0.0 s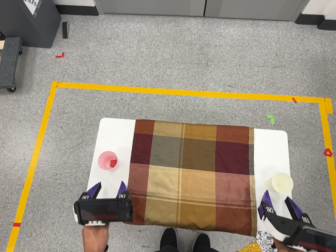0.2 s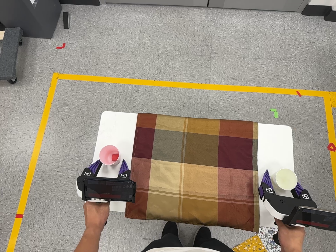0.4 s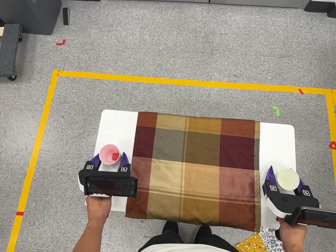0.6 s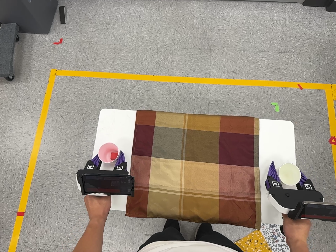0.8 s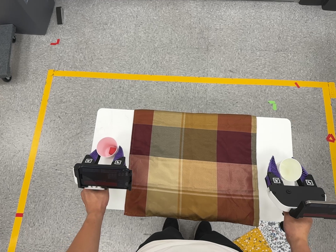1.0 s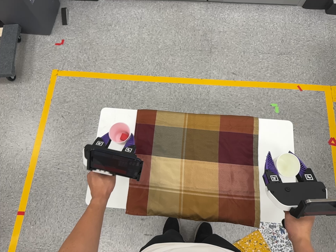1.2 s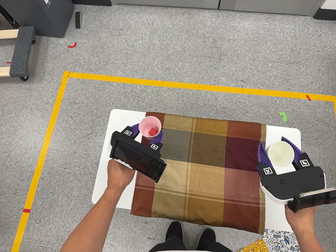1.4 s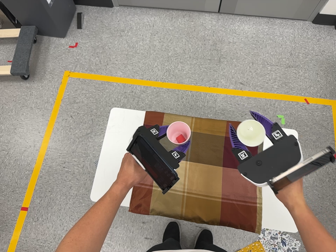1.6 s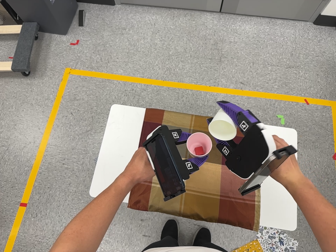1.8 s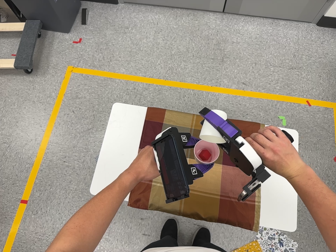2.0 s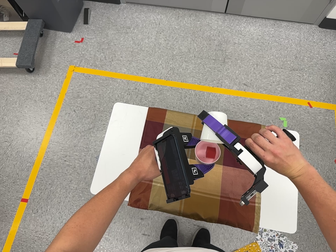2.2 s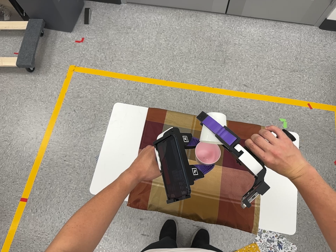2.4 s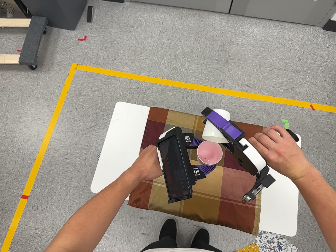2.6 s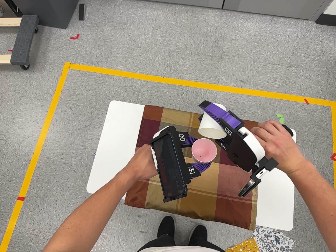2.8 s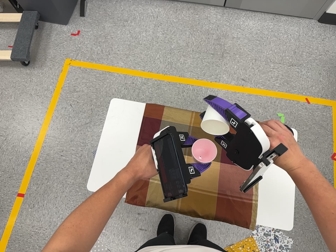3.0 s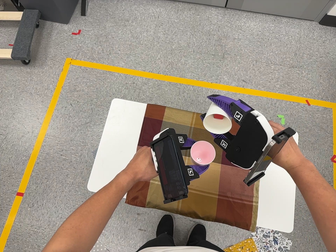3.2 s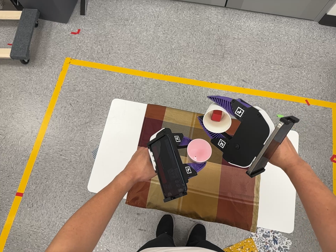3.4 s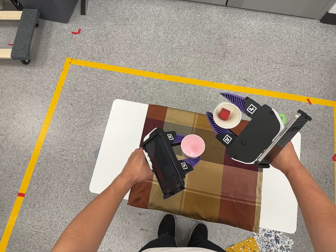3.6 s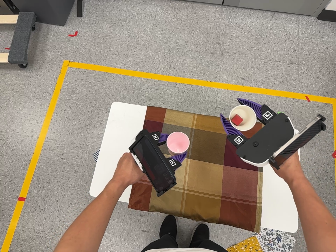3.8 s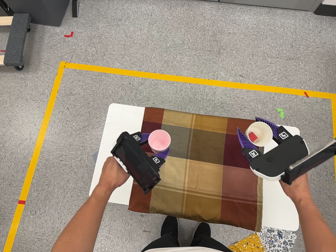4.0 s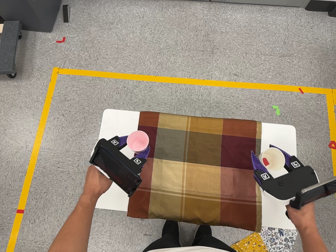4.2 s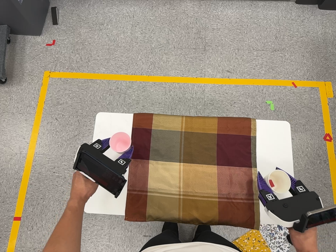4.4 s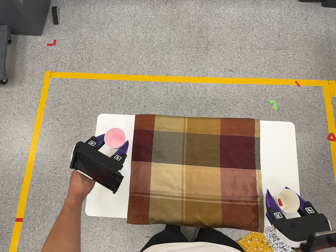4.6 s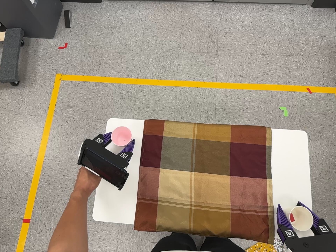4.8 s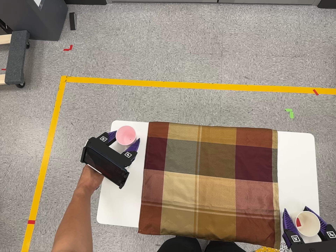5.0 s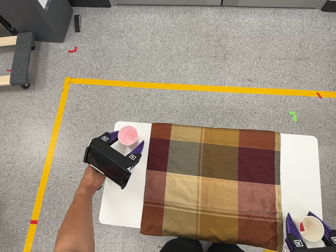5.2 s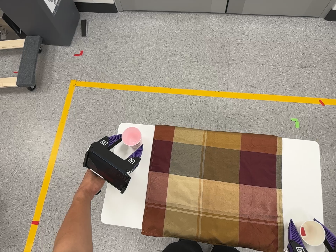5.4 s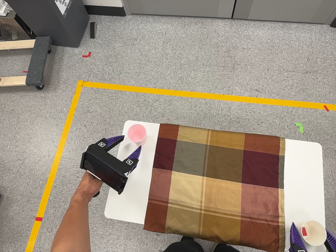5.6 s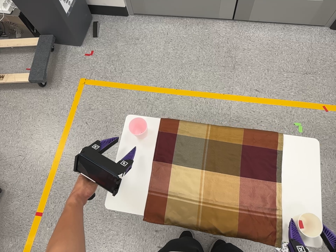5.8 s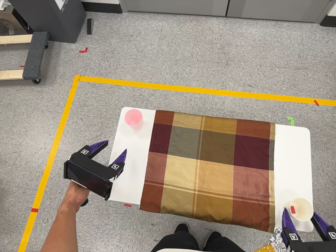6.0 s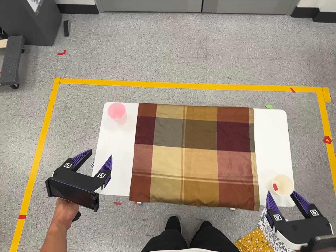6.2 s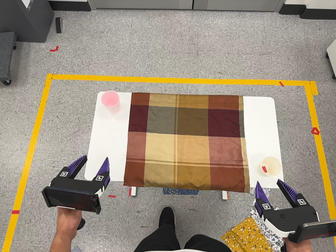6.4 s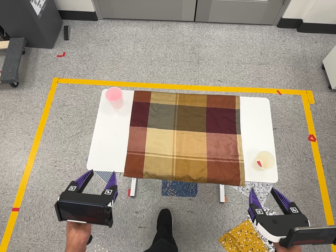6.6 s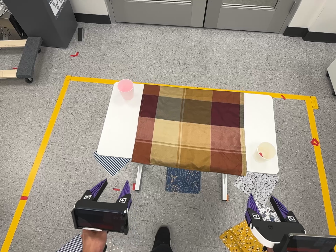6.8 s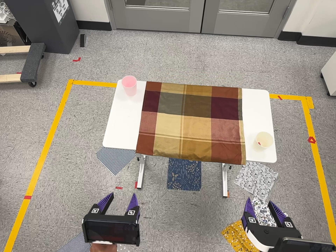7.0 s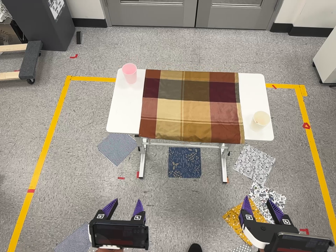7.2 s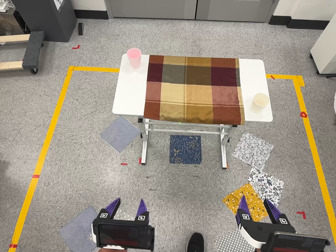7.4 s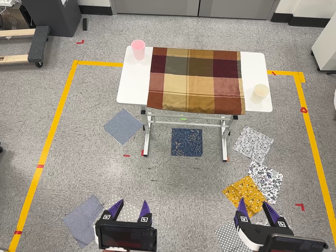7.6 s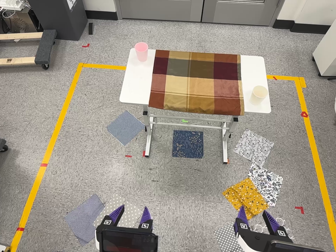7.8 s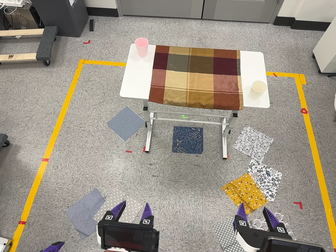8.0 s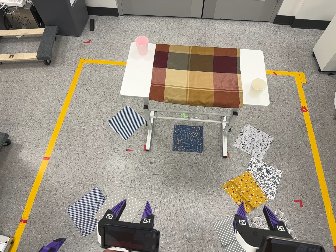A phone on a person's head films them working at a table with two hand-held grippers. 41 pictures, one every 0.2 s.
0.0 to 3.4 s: The camera shifts only a little, or ends up much as it began.
3.4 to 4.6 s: The camera travels toward the top of its view and forward, about 9 cm, so close, fixed things drift downward.
4.6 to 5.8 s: The camera travels toward the bottom of its view and backward, about 14 cm, so close, fixed things drift upward.
5.8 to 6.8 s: The camera travels toward the bottom of its view and backward, about 40 cm, so close, fixed things drift upward. Its aim tips toward the top of its view by about 10 degrees.
6.8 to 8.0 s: The camera travels toward the bottom of its view and backward, about 34 cm, so close, fixed things drift upward.
The film runs backward here.
